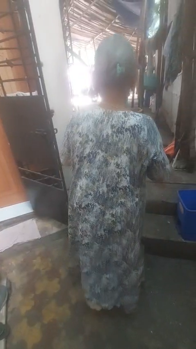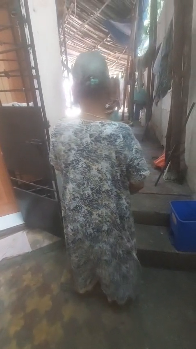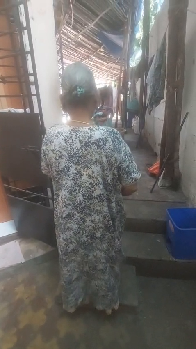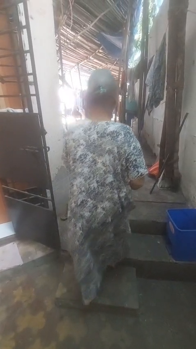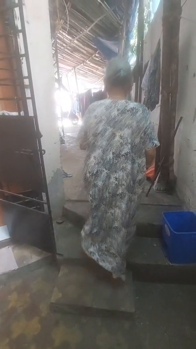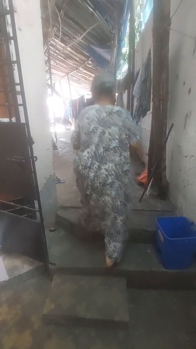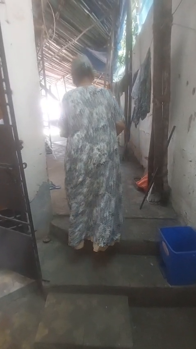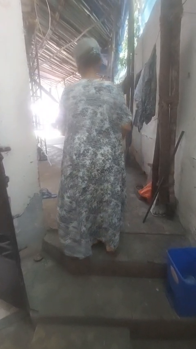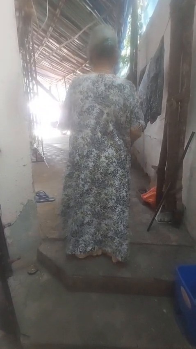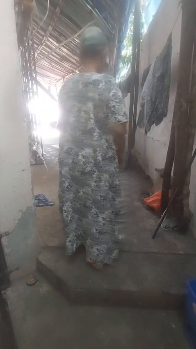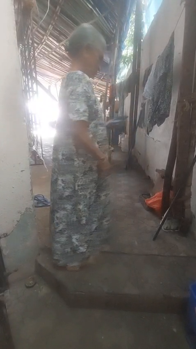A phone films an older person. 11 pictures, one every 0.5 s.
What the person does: Climbing stairs.
